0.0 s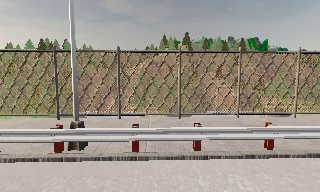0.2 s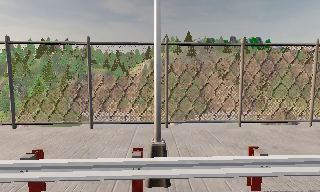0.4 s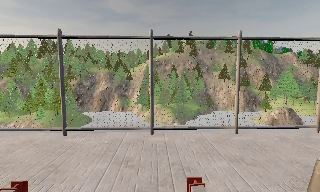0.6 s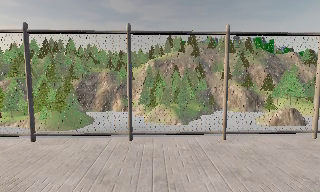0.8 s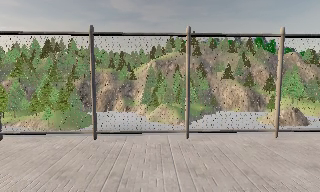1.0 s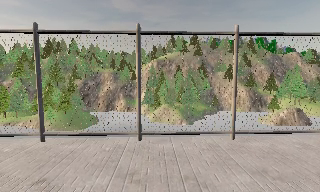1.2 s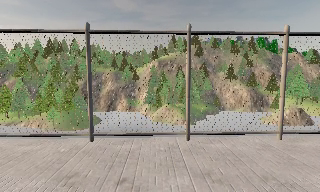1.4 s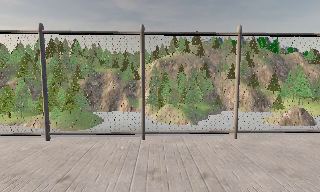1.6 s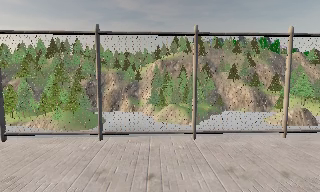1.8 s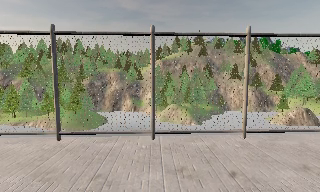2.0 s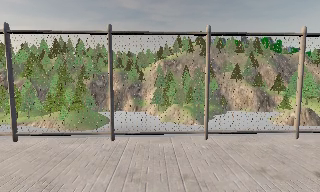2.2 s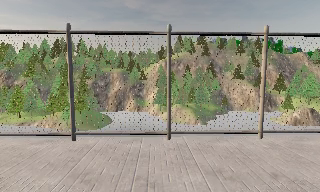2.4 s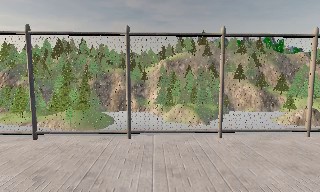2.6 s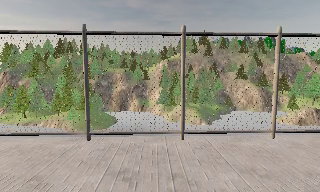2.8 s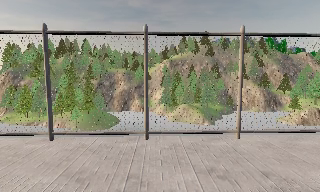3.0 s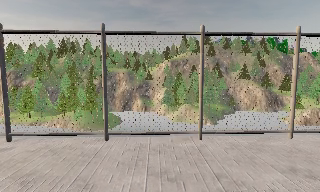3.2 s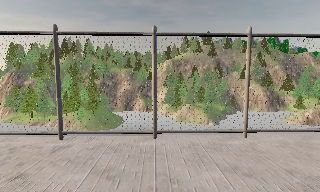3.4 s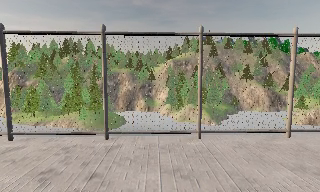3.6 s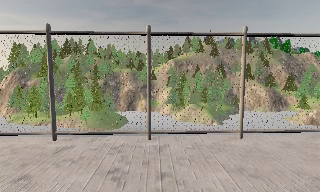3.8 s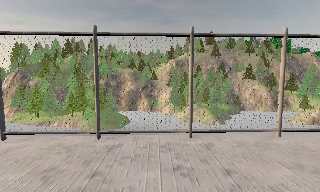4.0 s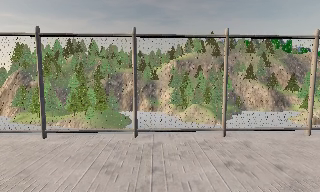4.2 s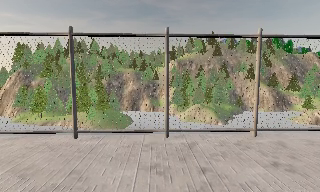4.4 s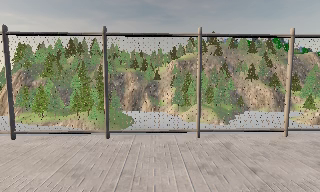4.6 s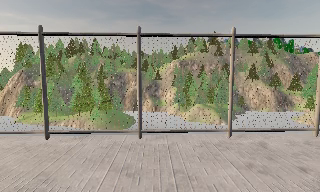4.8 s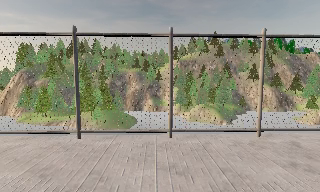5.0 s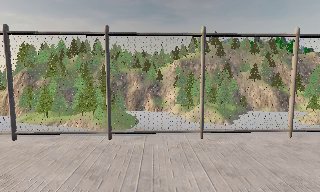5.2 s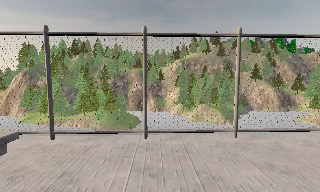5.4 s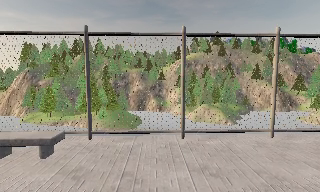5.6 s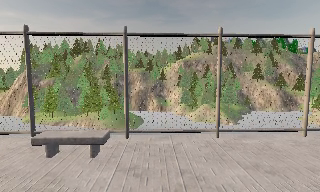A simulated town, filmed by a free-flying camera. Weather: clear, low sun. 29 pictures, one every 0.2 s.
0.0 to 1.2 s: The camera travels to its left, about 11 m, so close, fixed things drift to the right. It loses speed.
1.2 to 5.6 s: The camera travels to its left, about 30 m, so close, fixed things drift to the right.
The film runs forward here.
